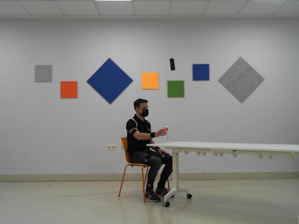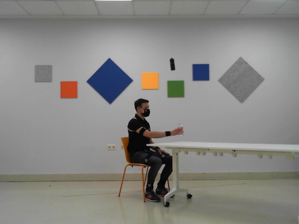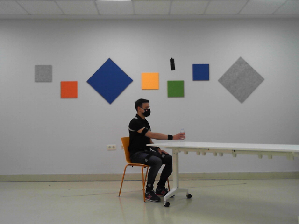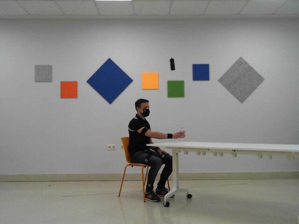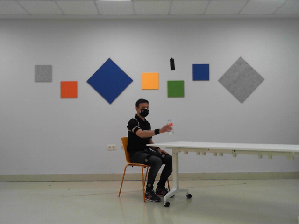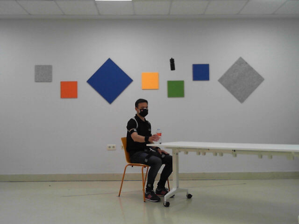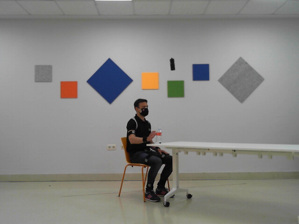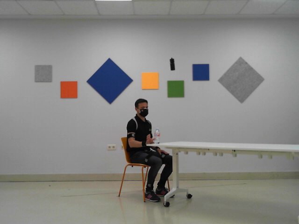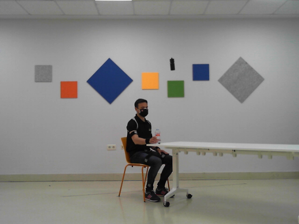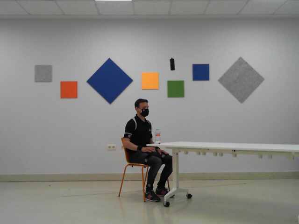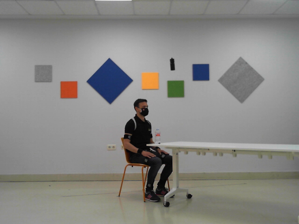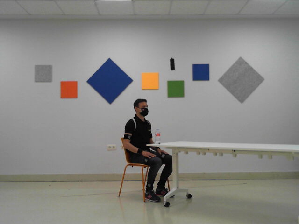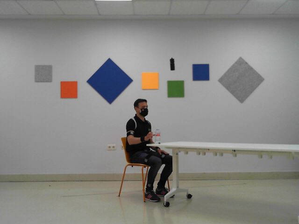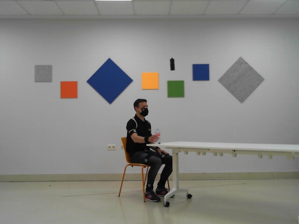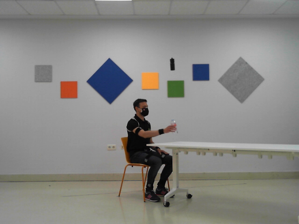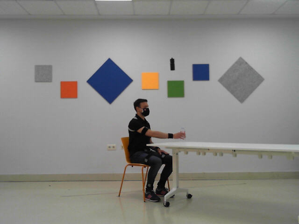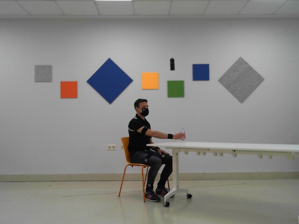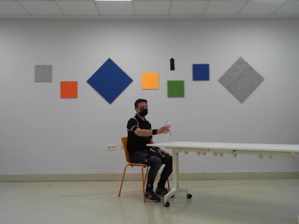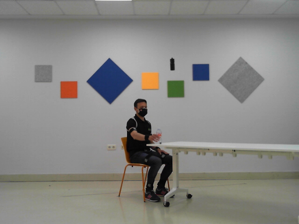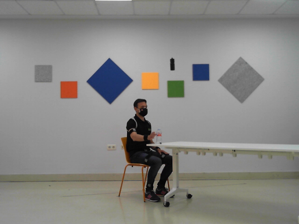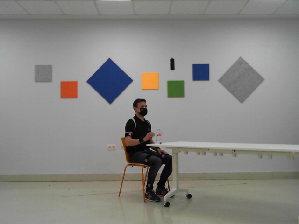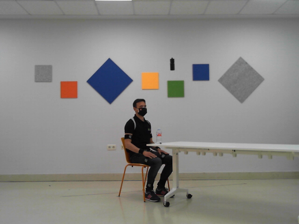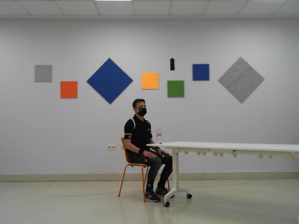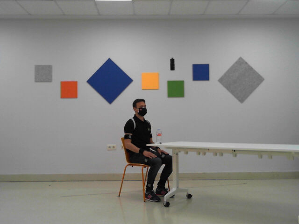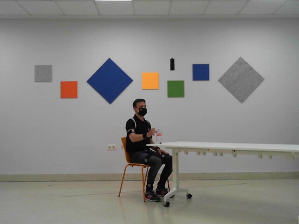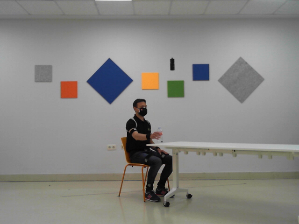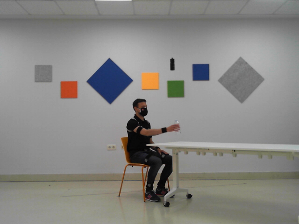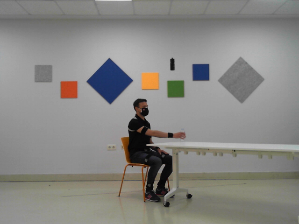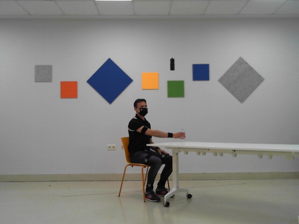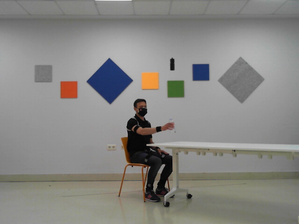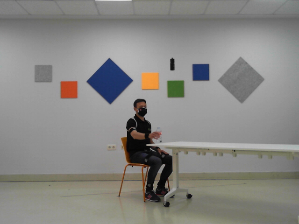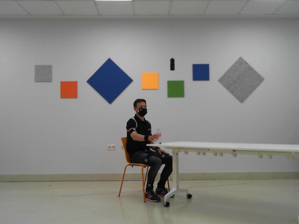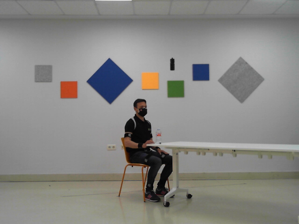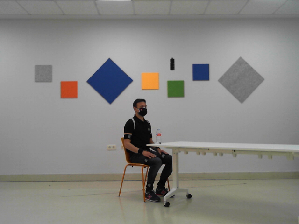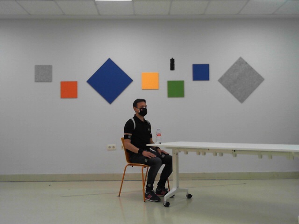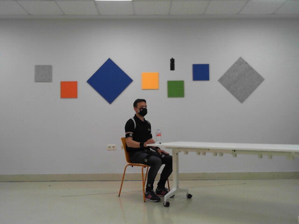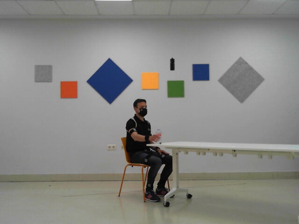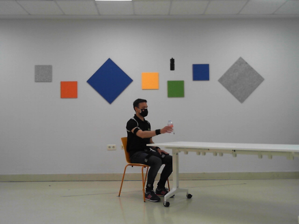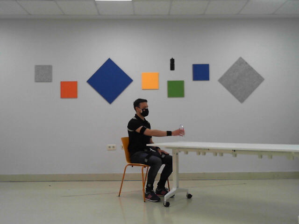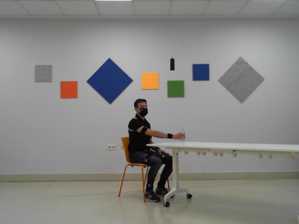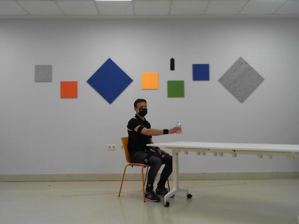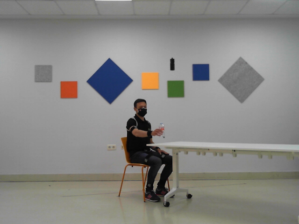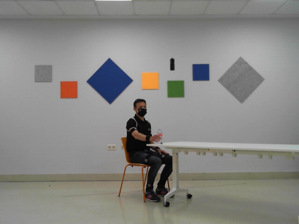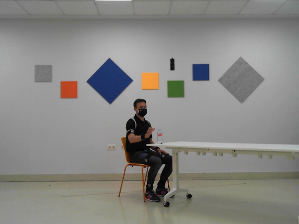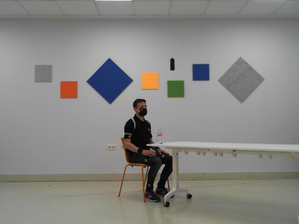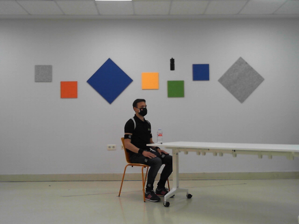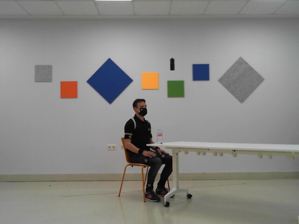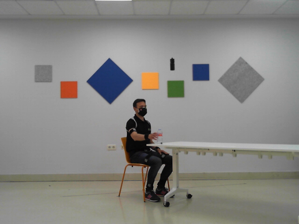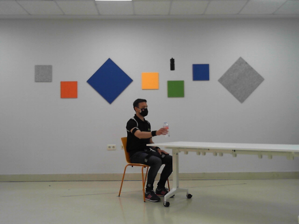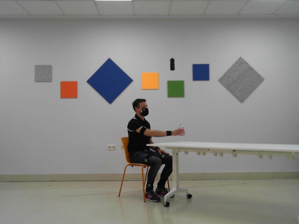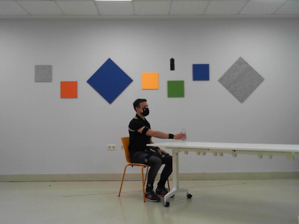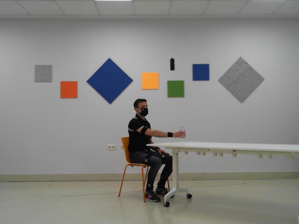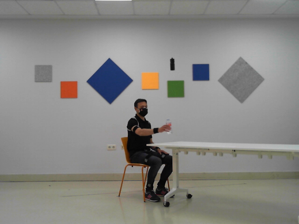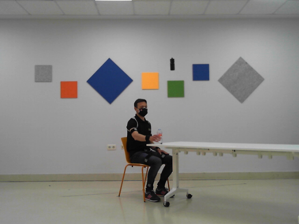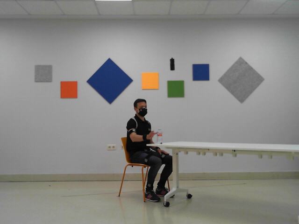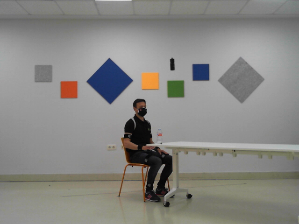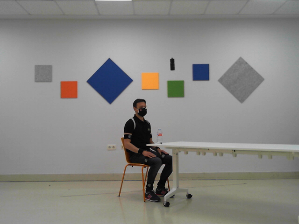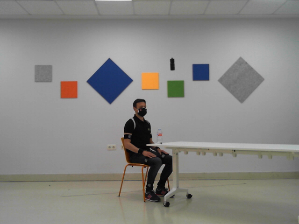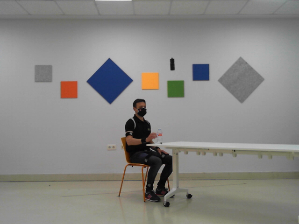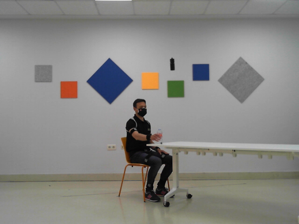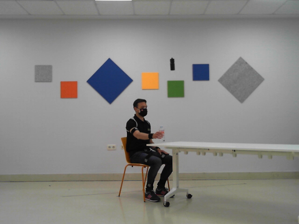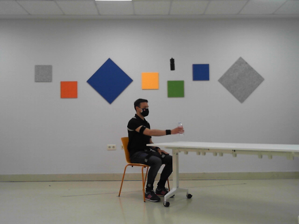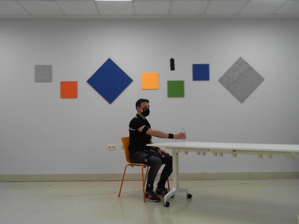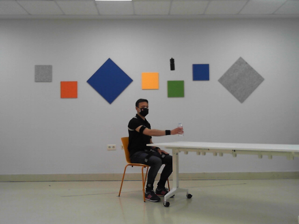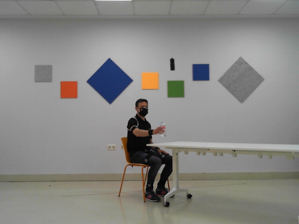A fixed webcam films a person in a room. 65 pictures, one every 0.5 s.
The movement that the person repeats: Move a bottle from side to side, right hand.
